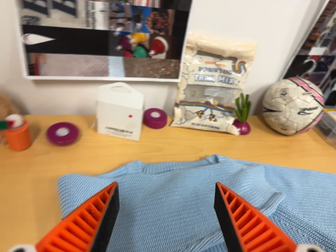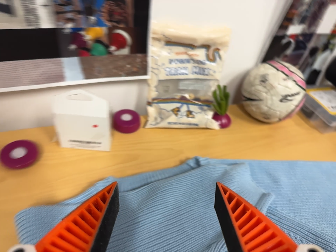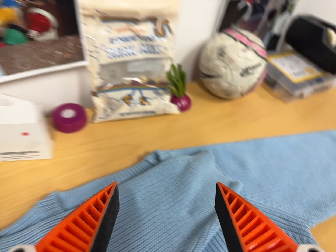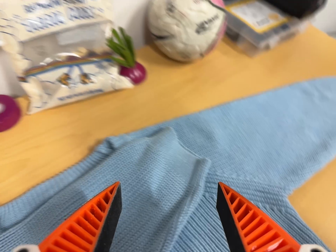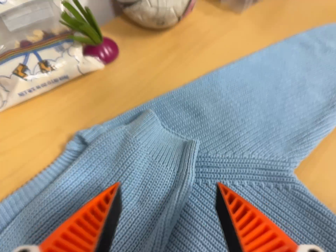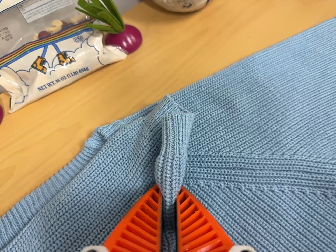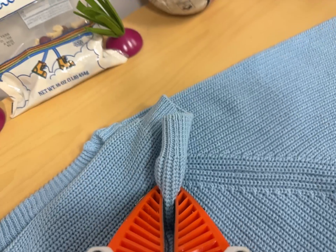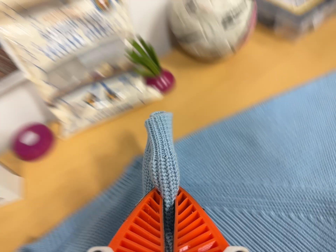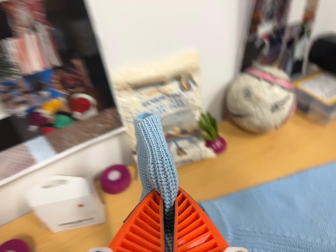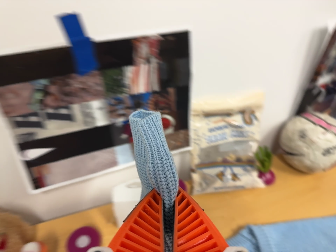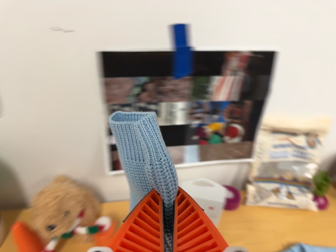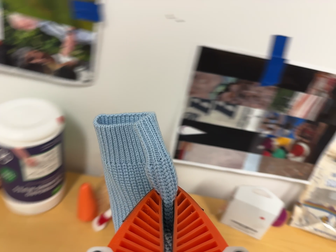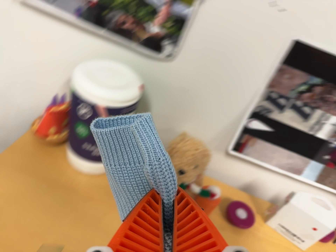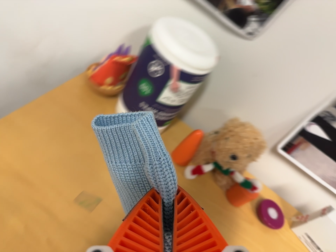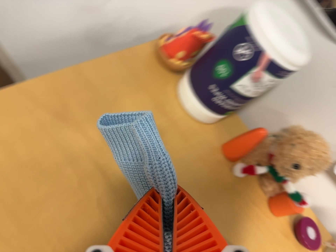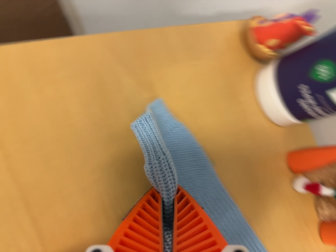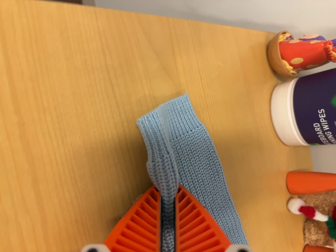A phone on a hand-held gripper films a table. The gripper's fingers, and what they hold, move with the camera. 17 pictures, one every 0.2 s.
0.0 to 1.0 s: The camera travels forward, toward the top of its view and to its right, about 28 cm, so what stands in front looms larger. Its aim tips toward the bottom of its view by about 25 degrees. It rolls about its line of sight by about 30 degrees, and the scene rotates counterclockwise.
1.0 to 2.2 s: The camera pans to its left by about 25 degrees. It travels to its left and backward, about 40 cm, so close, fixed things drift to the right. Its aim tips toward the top of its view by about 25 degrees, and the scene shifts downward. It rolls about its line of sight by about 40 degrees, and the scene rotates clockwise.
2.2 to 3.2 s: The camera pans to its left by about 15 degrees. It travels to its left, about 30 cm, so close, fixed things drift to the right. Its aim tips toward the bottom of its view by about 15 degrees, and the scene shifts upward. It rolls about its line of sight by about 65 degrees, and the scene rotates clockwise.
The film runs backward here.
